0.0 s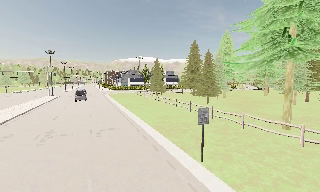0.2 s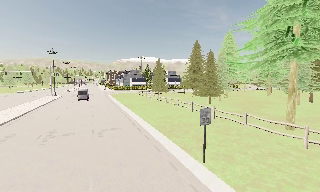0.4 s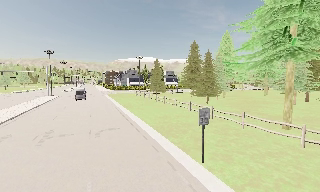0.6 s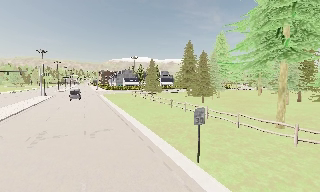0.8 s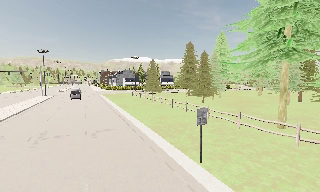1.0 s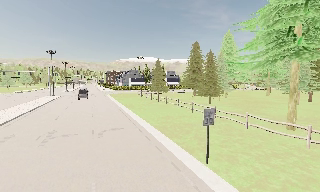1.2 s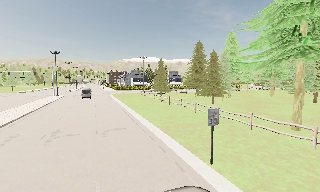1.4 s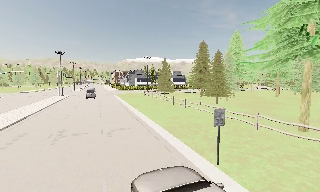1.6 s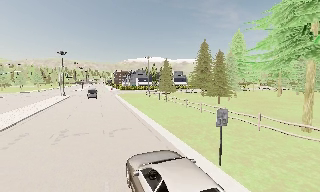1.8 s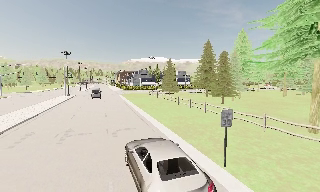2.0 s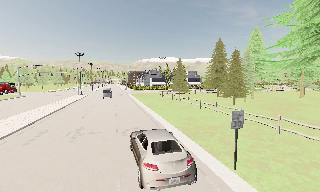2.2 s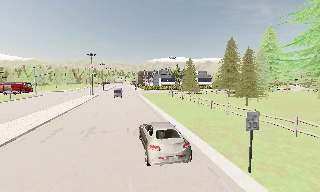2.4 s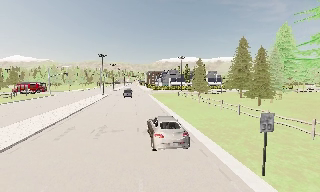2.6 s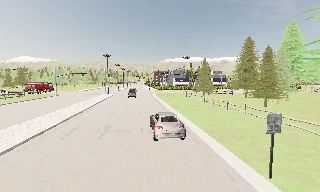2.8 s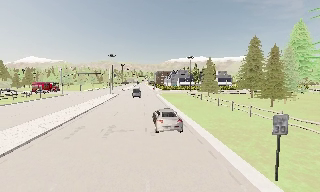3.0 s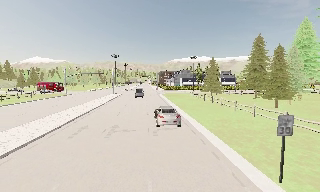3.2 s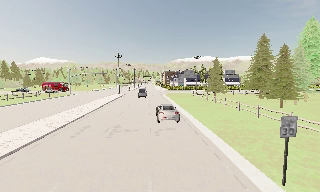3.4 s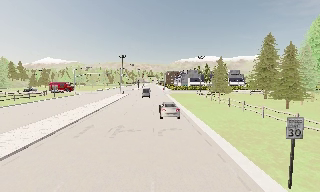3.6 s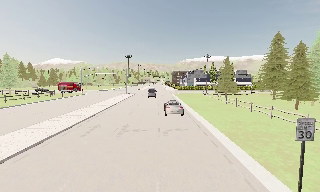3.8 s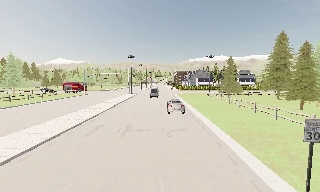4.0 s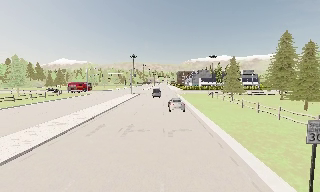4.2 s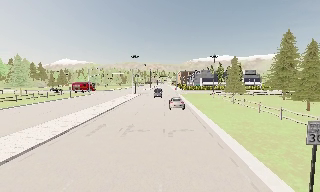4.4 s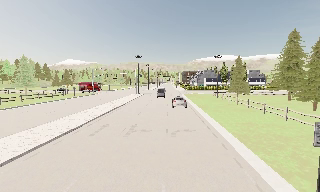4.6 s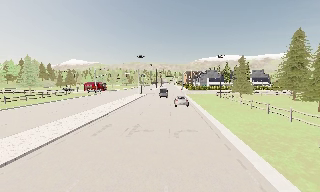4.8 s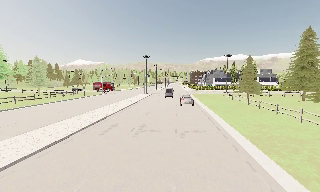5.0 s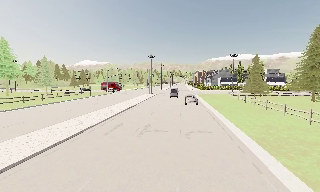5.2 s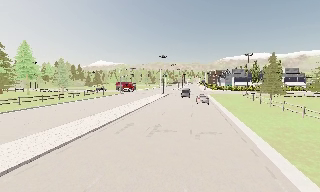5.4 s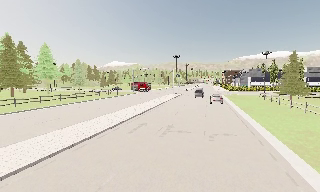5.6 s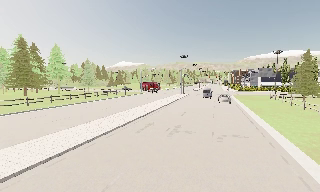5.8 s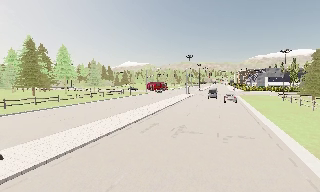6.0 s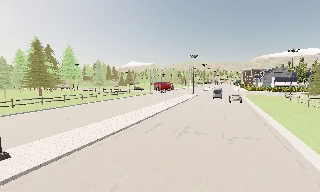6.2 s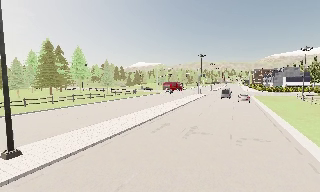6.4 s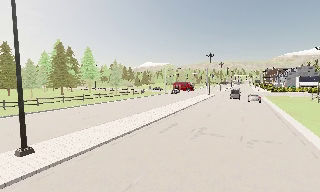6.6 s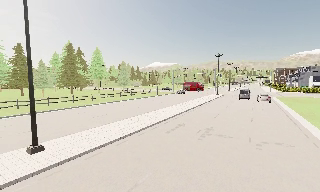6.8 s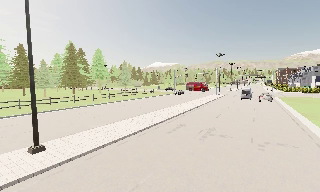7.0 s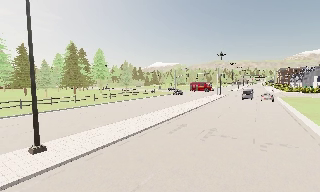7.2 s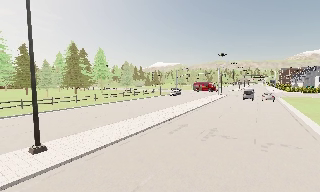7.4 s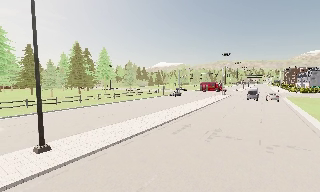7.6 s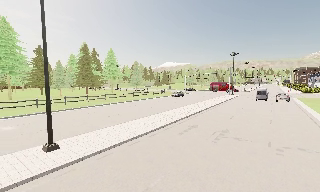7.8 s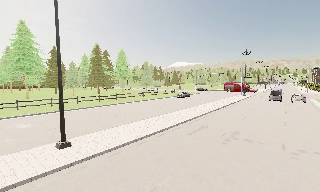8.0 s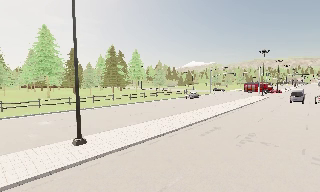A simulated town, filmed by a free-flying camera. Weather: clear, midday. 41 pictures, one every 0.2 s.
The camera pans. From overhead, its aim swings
counterclockwise.
The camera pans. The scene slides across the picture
to the right.
0.0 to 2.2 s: The camera swings to its left by about 10 degrees, and the scene slides to the right.
2.2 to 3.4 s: The camera pans to its left, which is counterclockwise from overhead, by about 10 degrees.
3.4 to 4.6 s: The camera shifts only a little, or ends up much as it began.
4.6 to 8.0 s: The camera pans to its left, which is counterclockwise from overhead, by about 40 degrees. It travels forward, about 0.5 m.
The film runs forward here.
